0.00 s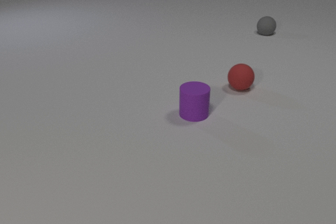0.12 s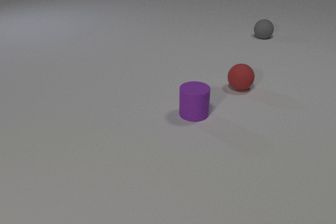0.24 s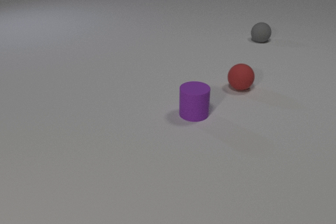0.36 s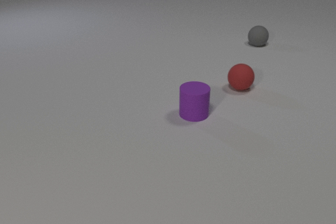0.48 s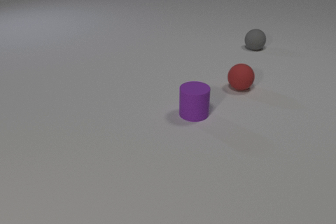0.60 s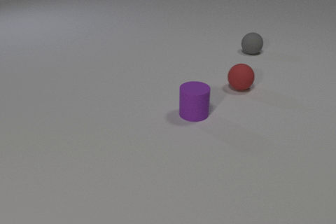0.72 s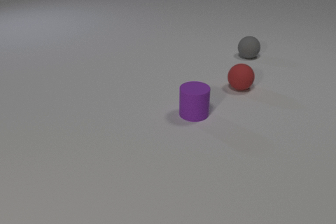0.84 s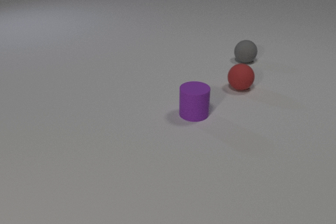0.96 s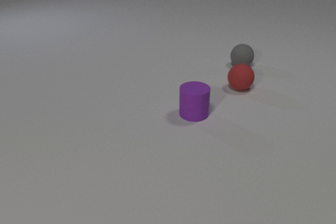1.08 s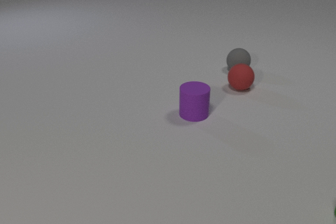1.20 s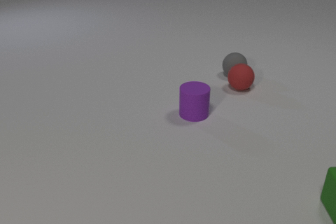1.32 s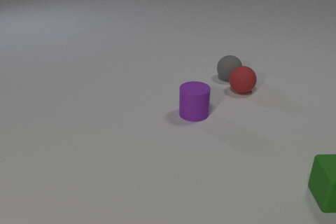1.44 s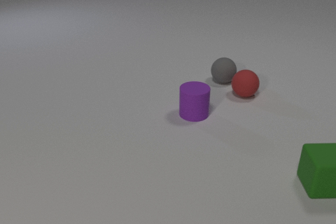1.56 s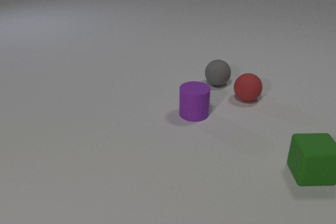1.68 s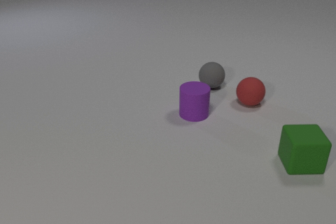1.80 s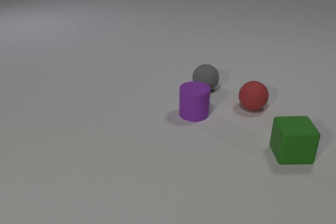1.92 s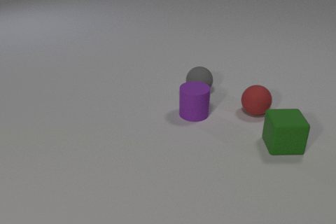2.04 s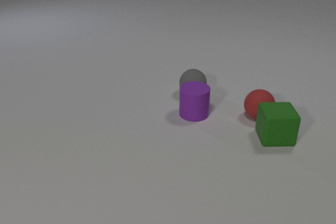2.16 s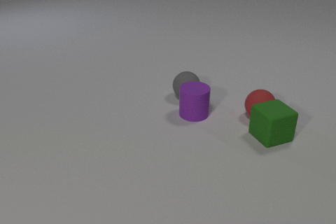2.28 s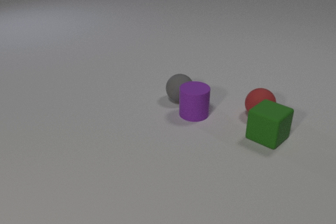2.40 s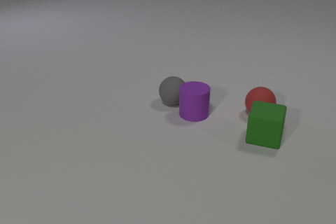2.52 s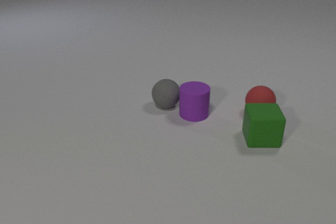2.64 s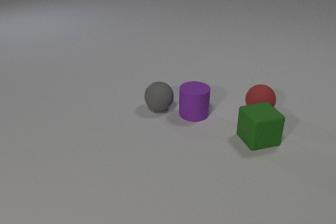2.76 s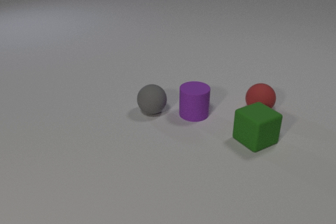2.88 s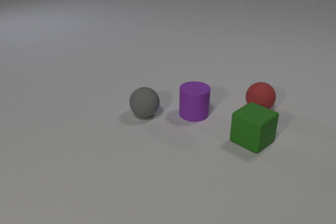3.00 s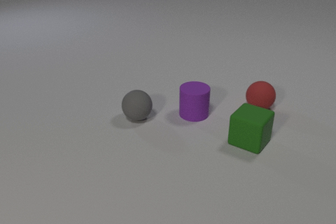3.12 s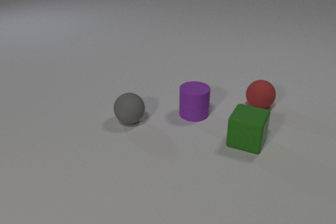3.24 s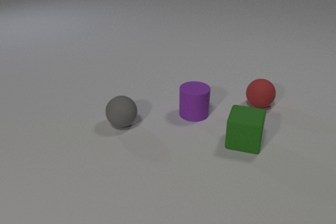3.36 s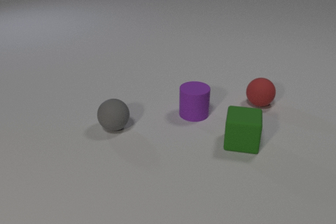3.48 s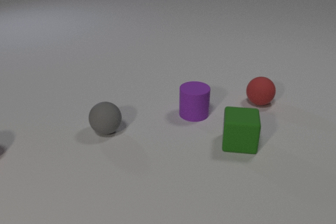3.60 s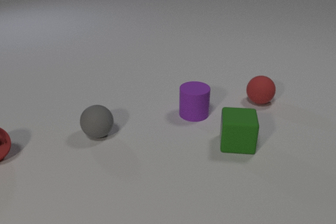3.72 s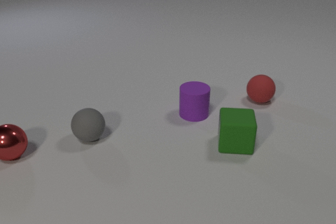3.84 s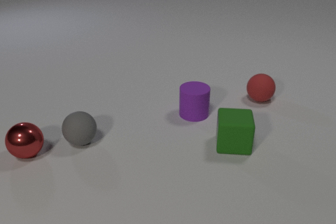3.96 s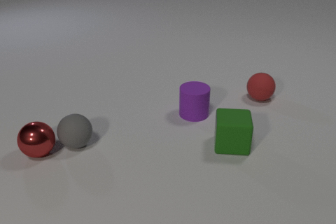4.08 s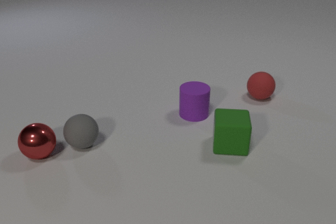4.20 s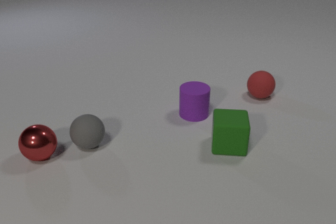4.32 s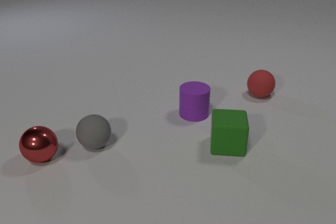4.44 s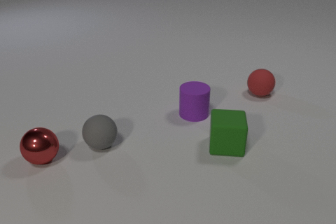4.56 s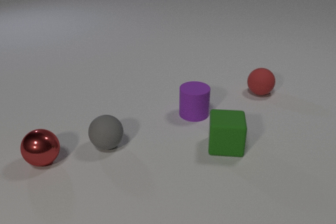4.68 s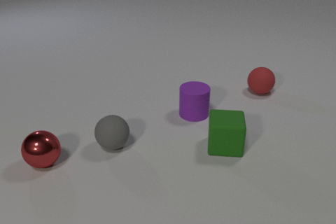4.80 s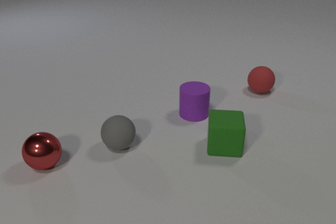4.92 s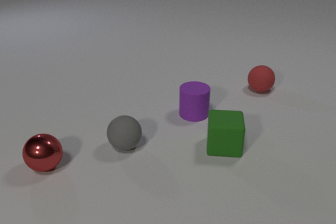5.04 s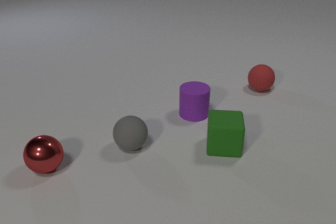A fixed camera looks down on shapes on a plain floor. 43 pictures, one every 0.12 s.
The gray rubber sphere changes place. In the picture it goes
toward the camera.
The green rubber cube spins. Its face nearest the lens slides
to the right.
0.00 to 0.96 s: The gray rubber sphere rolls toward the camera.
0.96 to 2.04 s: The gray rubber sphere rolls toward the camera and to the left. The red rubber sphere rolls toward the camera. The green rubber cube comes in at the right edge, slides away from the camera and to the left. The gray rubber sphere and the red rubber sphere collide.
2.04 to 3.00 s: The gray rubber sphere rolls to the left and toward the camera. The red rubber sphere rolls away from the camera. The green rubber cube slides to the left and toward the camera, spins counterclockwise seen from above by about 150 degrees, its near face sliding to the right. The red rubber sphere and the green rubber cube collide.
3.00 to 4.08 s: The gray rubber sphere rolls to the left and toward the camera. The red rubber sphere rolls away from the camera. The green rubber cube slides to the left and toward the camera, spins counterclockwise seen from above by about 30 degrees, its near face sliding to the right. The red metal sphere comes in at the left edge, rolls to the right. The gray rubber sphere and the red metal sphere collide.
4.08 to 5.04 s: The gray rubber sphere rolls to the right. The red rubber sphere rolls away from the camera. The red metal sphere rolls toward the camera.
What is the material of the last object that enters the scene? metal.
What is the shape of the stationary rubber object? cylinder.
How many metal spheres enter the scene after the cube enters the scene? 1.
